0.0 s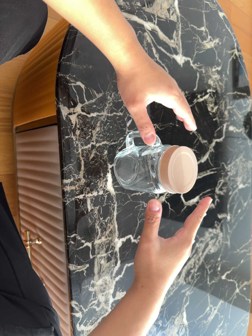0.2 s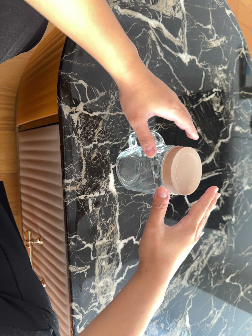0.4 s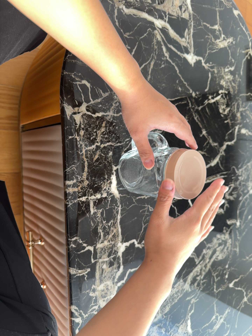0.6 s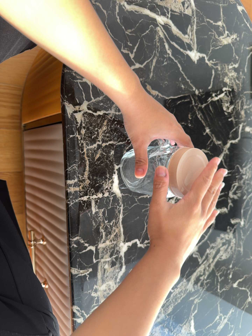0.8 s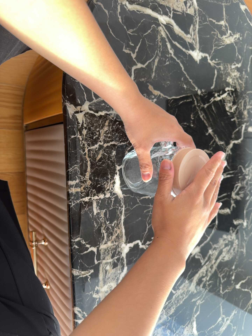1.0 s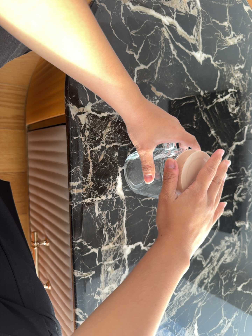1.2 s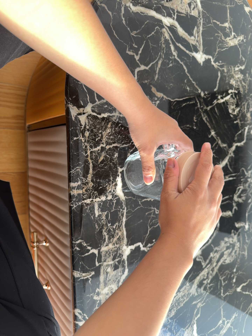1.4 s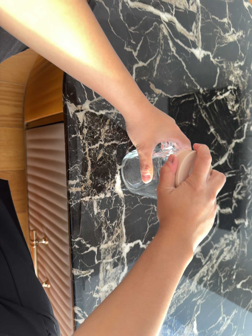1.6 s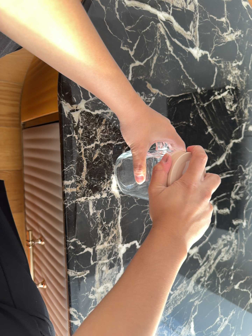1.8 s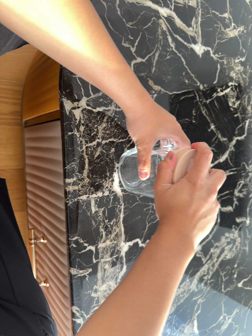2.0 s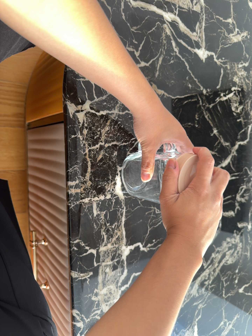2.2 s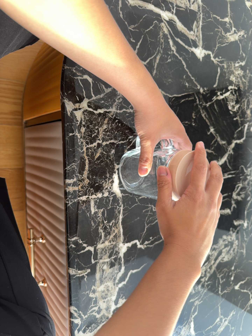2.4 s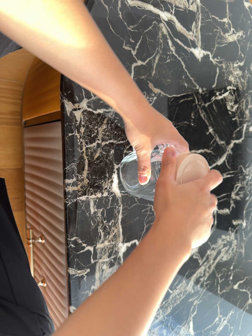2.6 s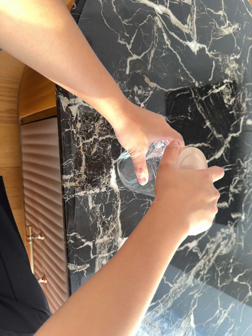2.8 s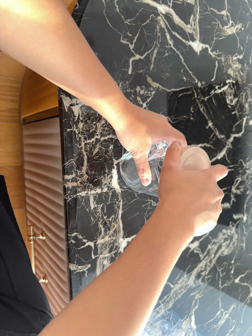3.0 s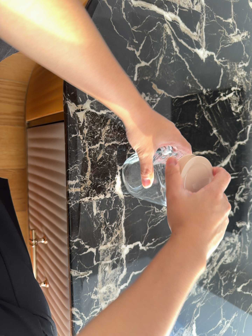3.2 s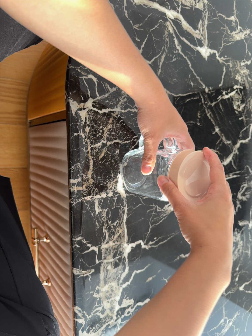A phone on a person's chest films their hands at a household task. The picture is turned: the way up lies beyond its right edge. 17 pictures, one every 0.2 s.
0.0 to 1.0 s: The camera shifts only a little, or ends up much as it began.
1.0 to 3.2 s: The camera keeps its place and its aim.
The film runs backward here.
